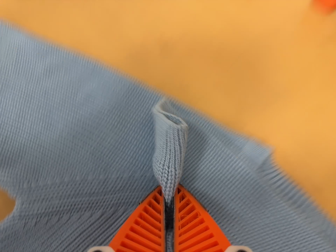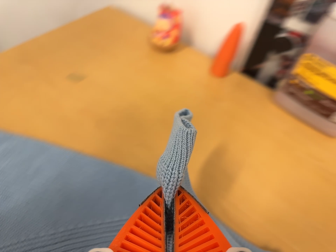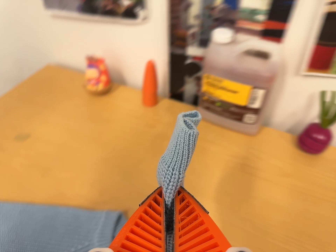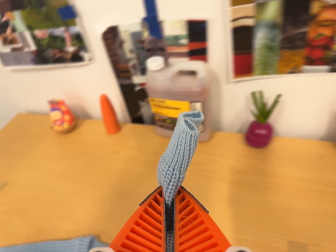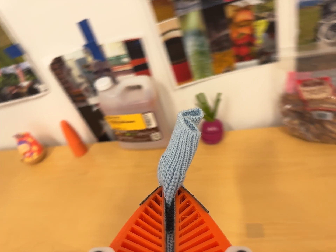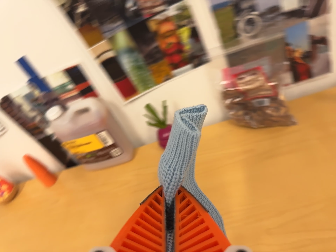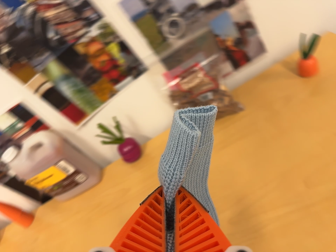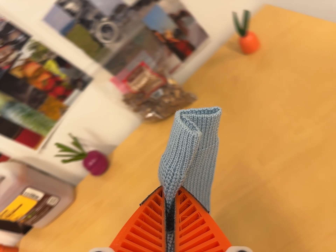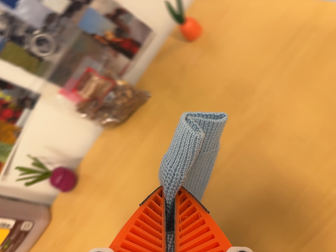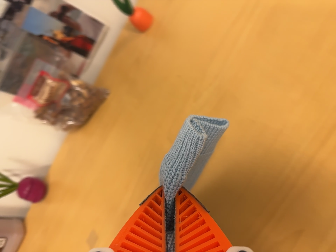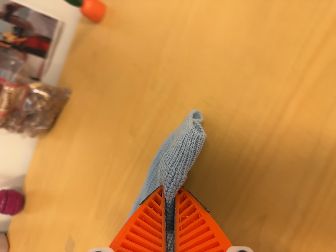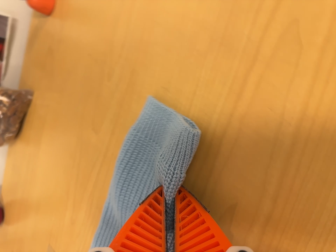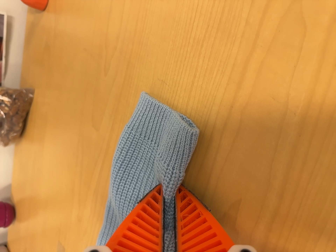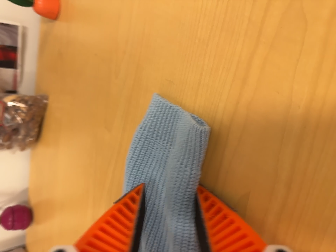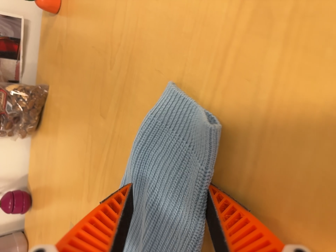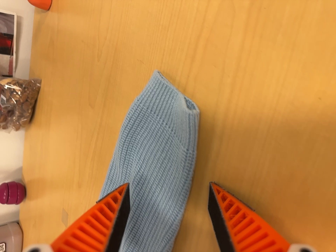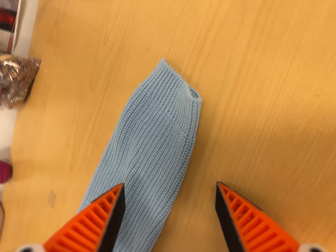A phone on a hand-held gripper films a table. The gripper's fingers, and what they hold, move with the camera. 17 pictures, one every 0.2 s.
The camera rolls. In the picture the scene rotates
counterclockwise.
0.0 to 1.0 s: The camera swings to its right by about 15 degrees, and the scene slides to the left. It travels to its right and backward, about 40 cm, so close, fixed things drift to the left. Its aim tips toward the top of its view by about 30 degrees, and the scene shifts downward. It rolls about its line of sight by about 55 degrees, and the scene rotates counterclockwise.
1.0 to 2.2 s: The camera pans to its right by about 10 degrees. It travels to its right, about 36 cm, so close, fixed things drift to the left. It rolls about its line of sight by about 60 degrees, and the scene rotates counterclockwise.
2.2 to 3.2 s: The camera travels backward and toward the bottom of its view, about 7 cm, so what stands in front gets smaller.
The film runs backward here.
